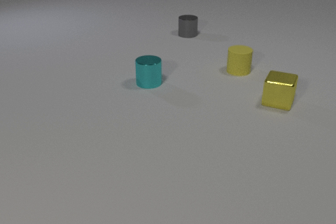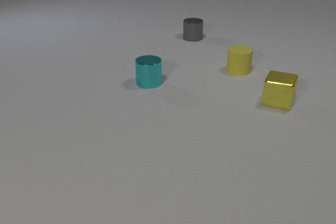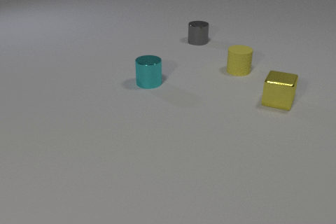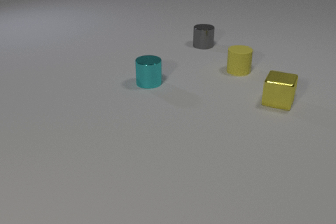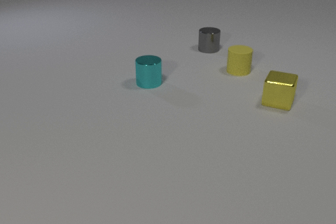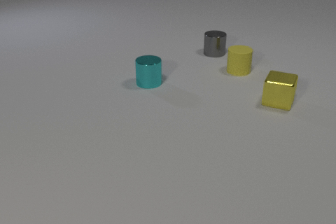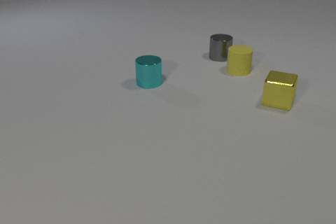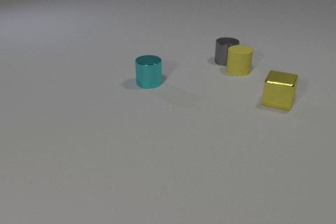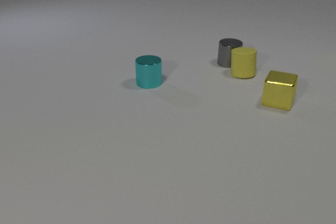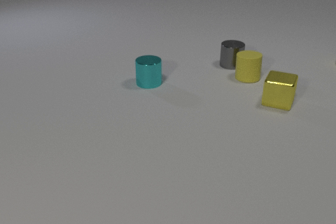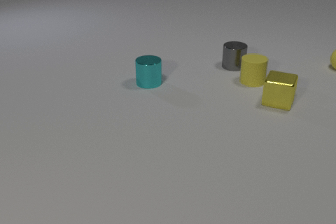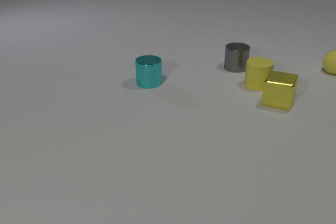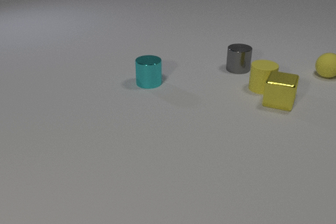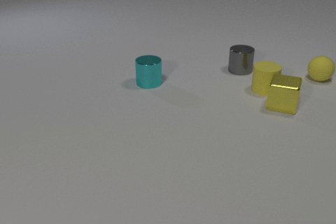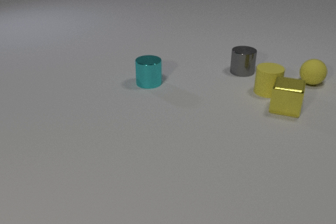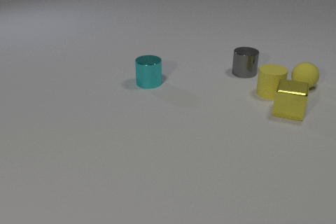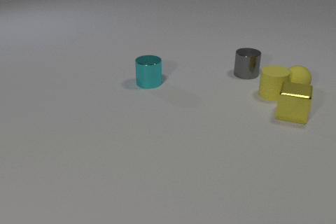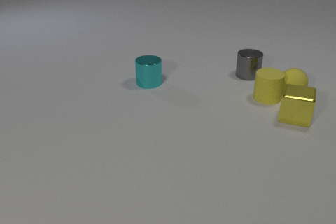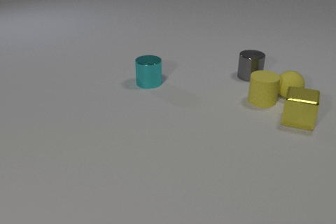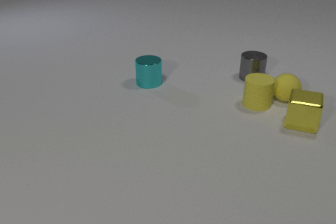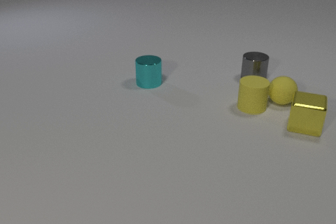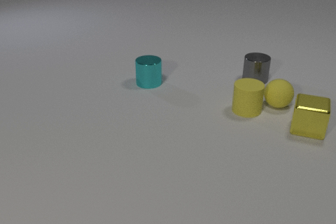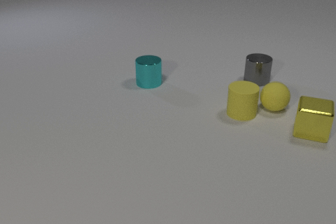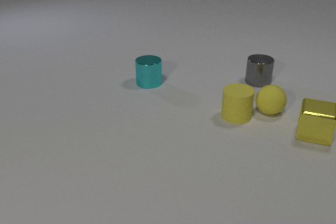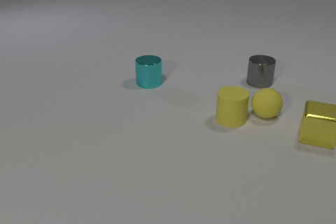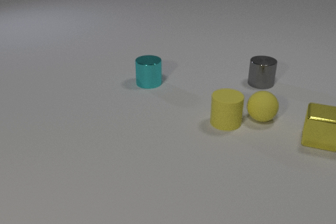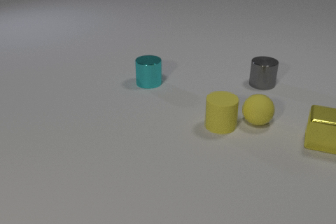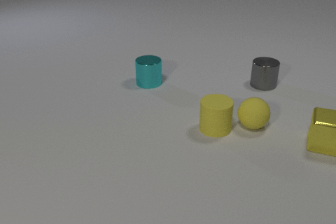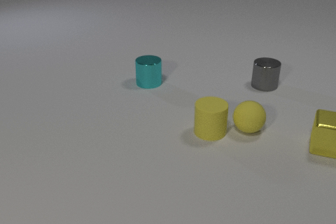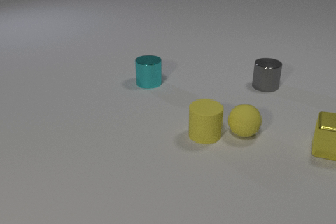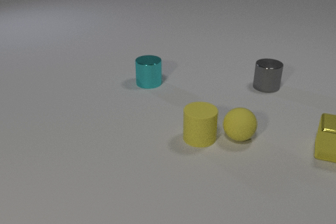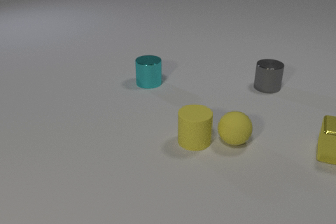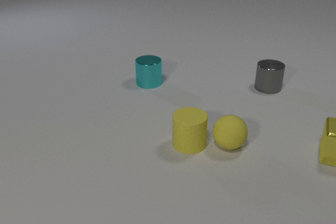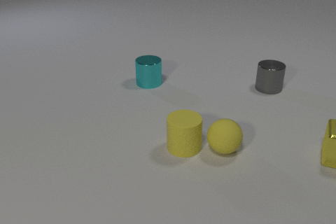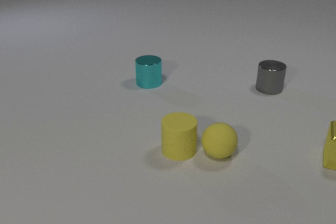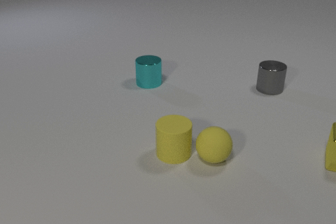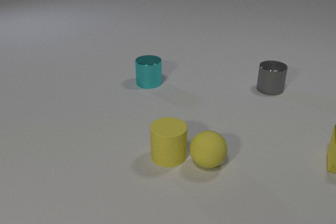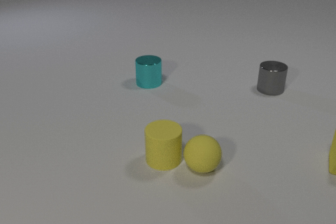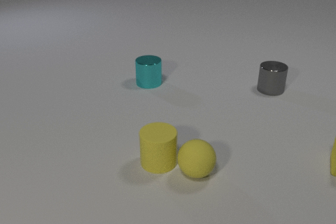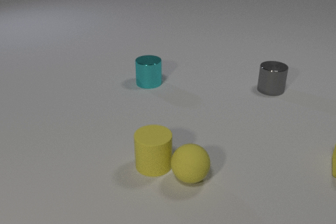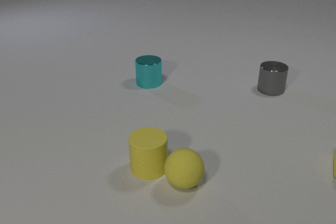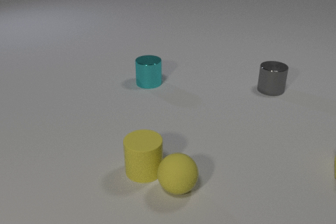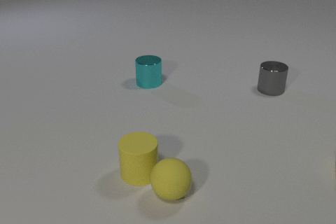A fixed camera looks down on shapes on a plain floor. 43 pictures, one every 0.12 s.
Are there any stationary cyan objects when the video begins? yes.
What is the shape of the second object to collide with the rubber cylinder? cube.
What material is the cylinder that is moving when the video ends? rubber.
0.00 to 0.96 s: The gray metal cylinder slides toward the camera and to the right. The yellow rubber cylinder slides toward the camera. The gray metal cylinder and the yellow rubber cylinder collide.
0.96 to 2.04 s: The gray metal cylinder slides toward the camera and to the right. The yellow rubber cylinder slides toward the camera and to the right. The yellow metal cube slides toward the camera and to the right. The yellow rubber sphere comes in at the right edge, rolls toward the camera and to the left. The yellow rubber cylinder and the yellow metal cube collide. The yellow rubber cylinder and the yellow rubber sphere collide.
2.04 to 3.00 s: The gray metal cylinder slides toward the camera and to the right. The yellow rubber cylinder slides toward the camera and to the left. The yellow metal cube slides toward the camera and to the right. The yellow rubber sphere rolls toward the camera and to the left.
3.00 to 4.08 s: The gray metal cylinder slides toward the camera and to the right. The yellow rubber cylinder slides toward the camera and to the left. The yellow metal cube slides toward the camera and to the right. The yellow rubber sphere rolls toward the camera and to the left.
4.08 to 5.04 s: The yellow rubber cylinder slides to the left and toward the camera. The yellow metal cube slides toward the camera and to the right, leaves at the right edge. The yellow rubber sphere rolls toward the camera and to the left.
